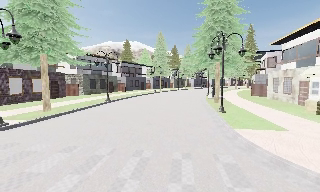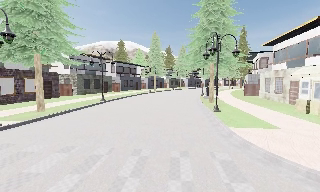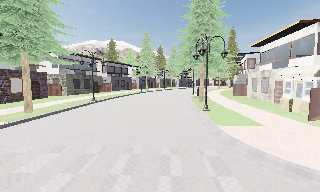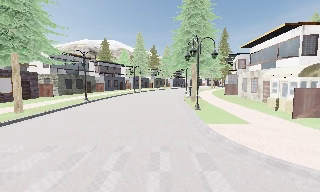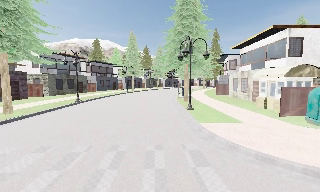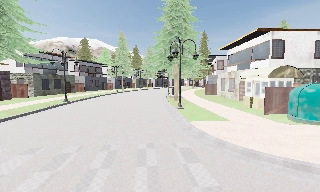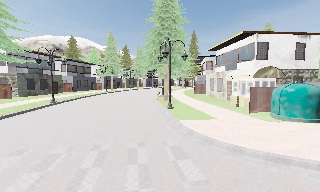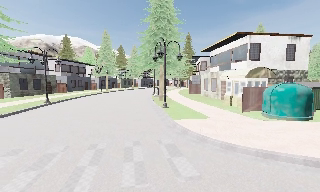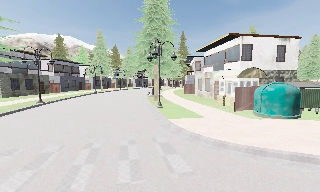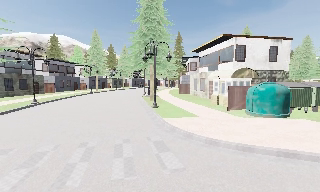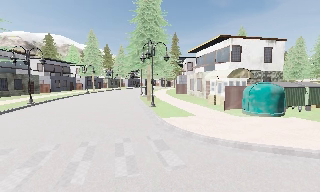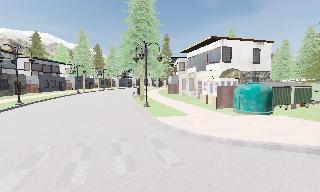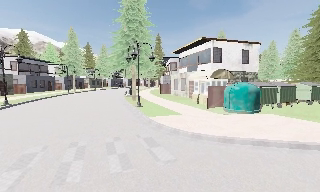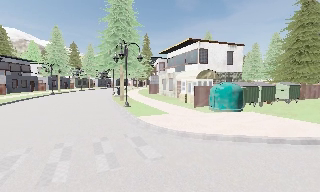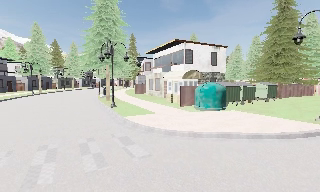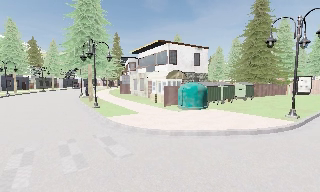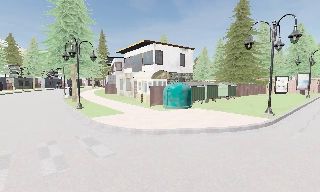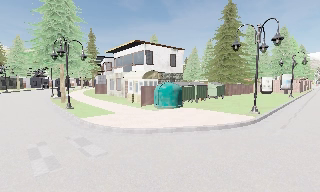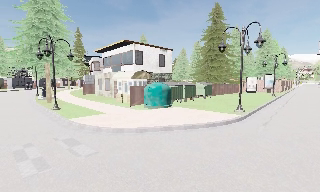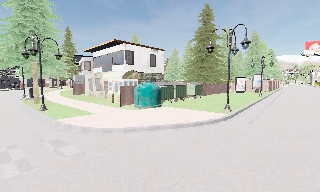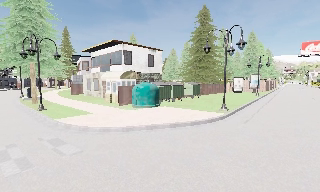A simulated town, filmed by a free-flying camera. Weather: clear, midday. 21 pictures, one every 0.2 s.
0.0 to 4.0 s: The camera pans to its right, which is clockwise from overhead, by about 60 degrees. It travels backward, about 2.5 m.
The film runs backward here.
